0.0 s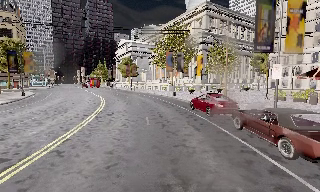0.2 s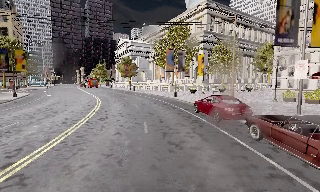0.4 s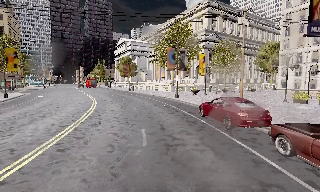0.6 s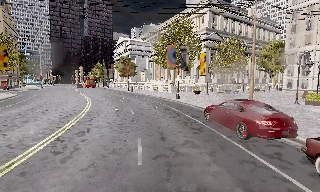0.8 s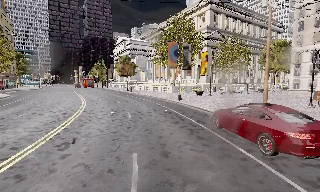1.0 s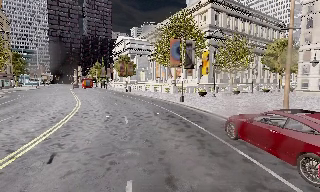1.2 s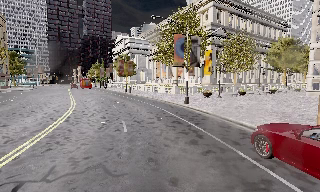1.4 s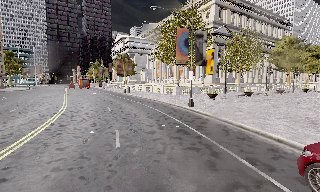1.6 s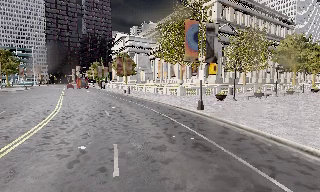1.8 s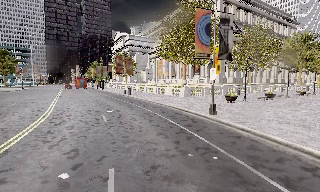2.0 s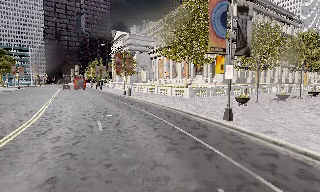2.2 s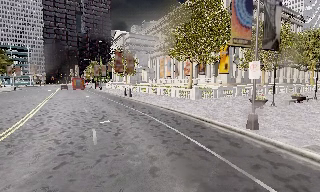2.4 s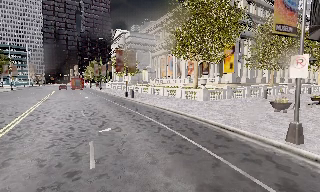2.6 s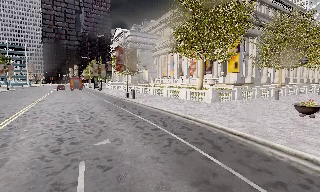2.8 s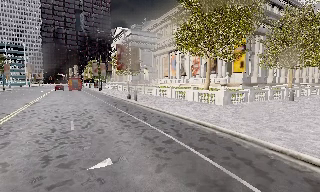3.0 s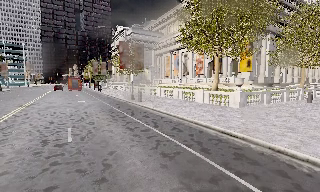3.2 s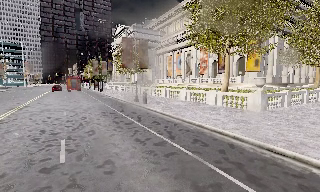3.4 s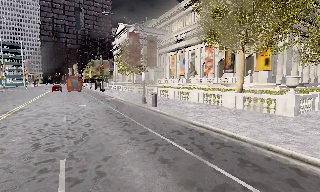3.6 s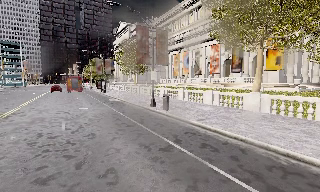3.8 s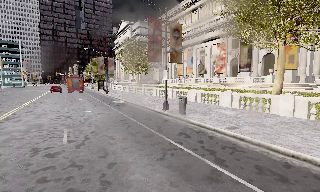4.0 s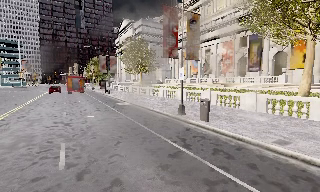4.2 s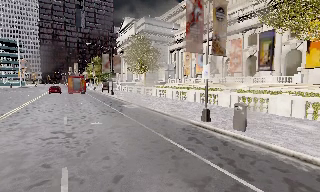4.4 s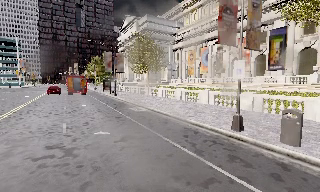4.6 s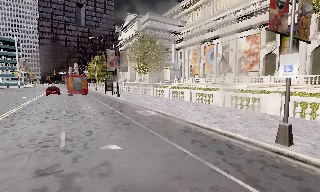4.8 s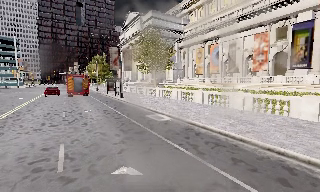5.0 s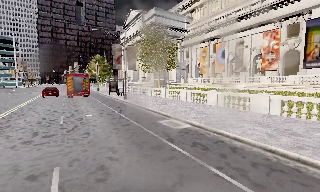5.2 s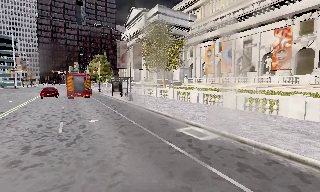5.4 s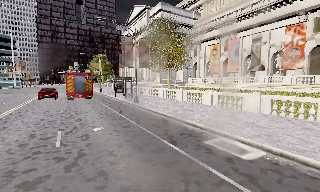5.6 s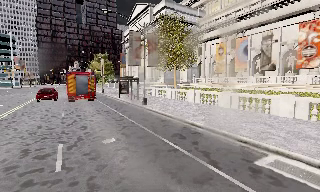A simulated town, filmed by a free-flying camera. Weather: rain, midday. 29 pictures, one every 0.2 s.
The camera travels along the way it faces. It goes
forward.
0.0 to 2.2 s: The camera travels forward, about 17 m, so what stands in front looms larger.
2.2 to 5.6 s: The camera travels forward and to its left, about 30 m, so what stands in front looms larger.
The film runs forward here.
